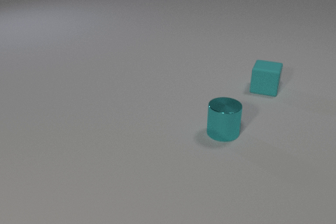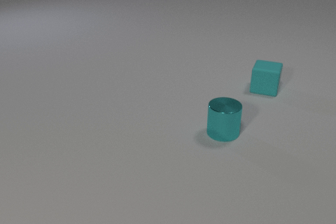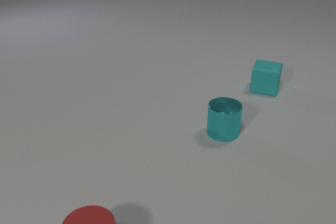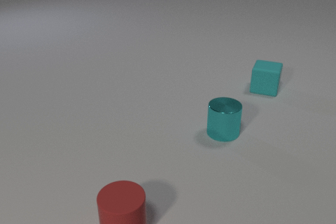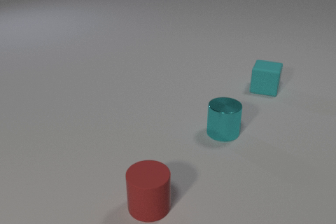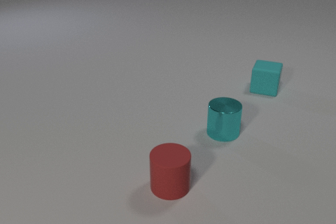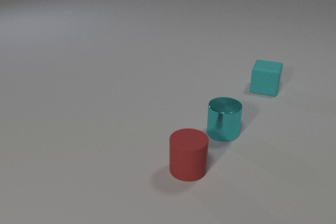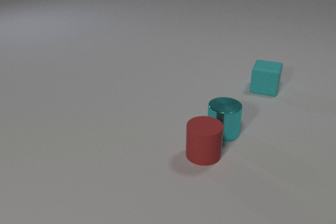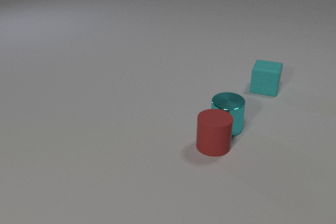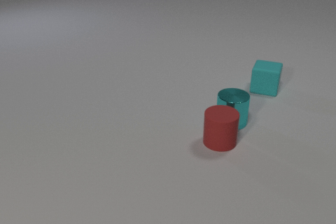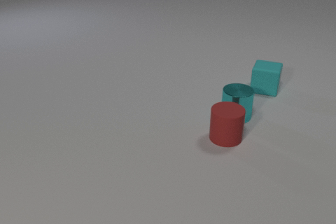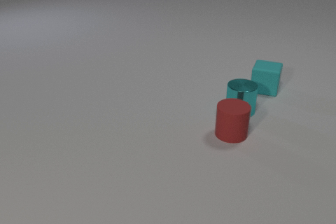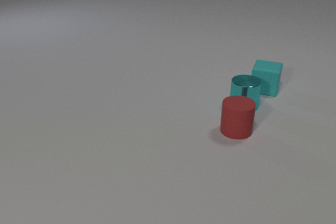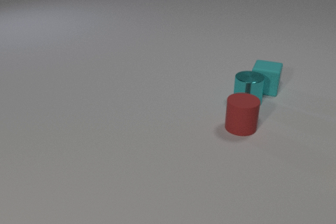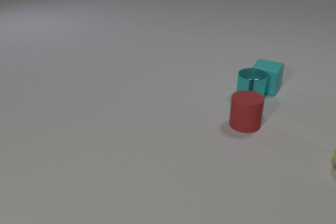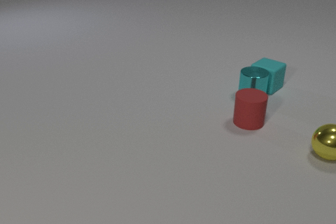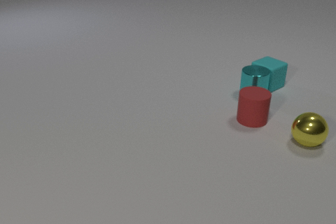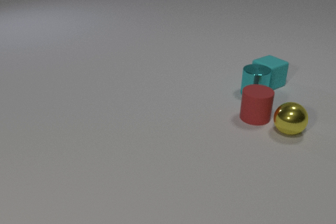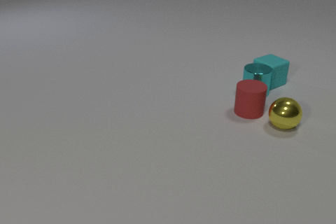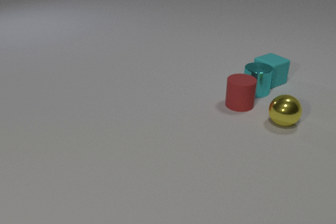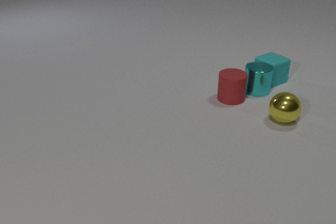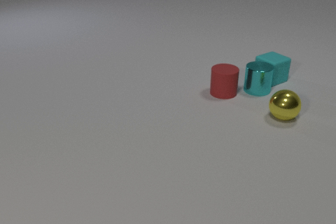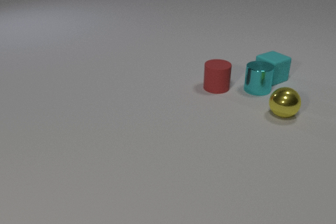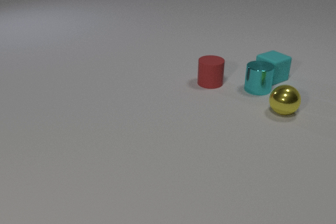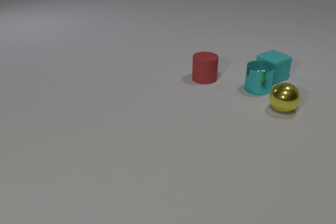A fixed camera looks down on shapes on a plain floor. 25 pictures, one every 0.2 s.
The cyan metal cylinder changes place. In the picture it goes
away from the camera.
The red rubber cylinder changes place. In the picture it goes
away from the camera.
0.0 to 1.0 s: The red rubber cylinder comes in at the bottom edge, slides away from the camera and to the right.
1.0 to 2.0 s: The red rubber cylinder slides away from the camera and to the right. The cyan metal cylinder slides away from the camera. The red rubber cylinder and the cyan metal cylinder collide.
2.0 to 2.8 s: The red rubber cylinder slides away from the camera and to the right. The cyan metal cylinder slides away from the camera. The cyan metal cylinder and the cyan rubber cube collide.
2.8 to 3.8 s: The red rubber cylinder slides away from the camera. The cyan metal cylinder slides away from the camera. The cyan rubber cube slides away from the camera, spins clockwise seen from above by about 30 degrees, its near face sliding to the left. The yellow metal sphere rolls to the left and away from the camera. The red rubber cylinder and the yellow metal sphere collide.
3.8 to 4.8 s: The red rubber cylinder slides away from the camera and to the left. The cyan metal cylinder slides away from the camera. The cyan rubber cube slides away from the camera. The yellow metal sphere rolls away from the camera.
What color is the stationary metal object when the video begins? cyan.
What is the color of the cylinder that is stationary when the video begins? cyan.
Are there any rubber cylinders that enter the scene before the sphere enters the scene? yes.
